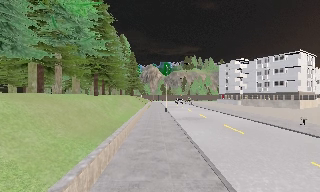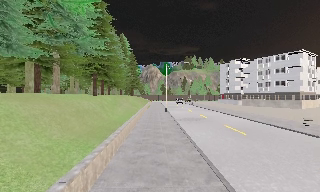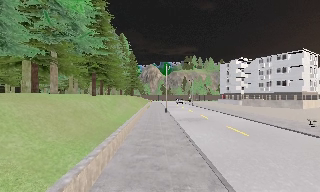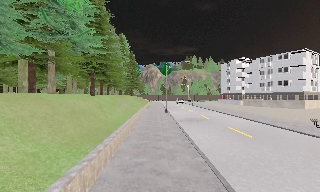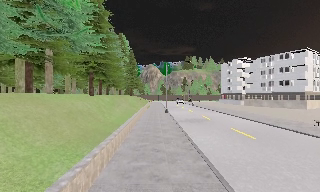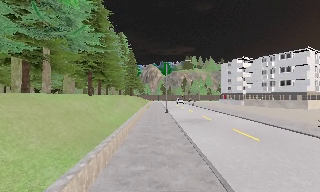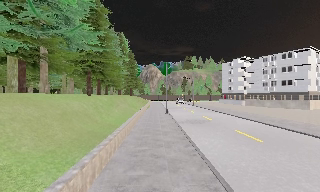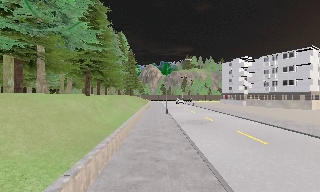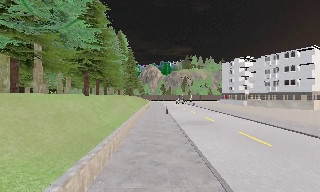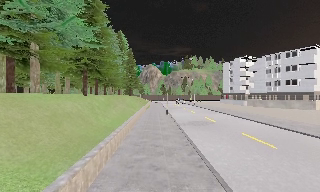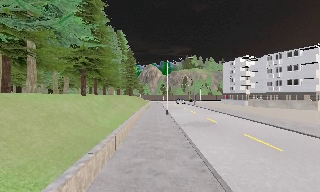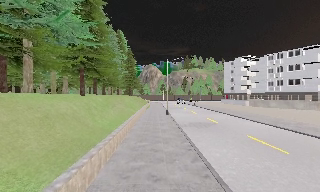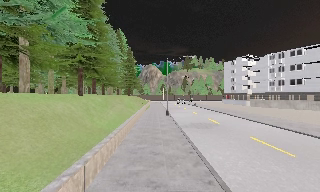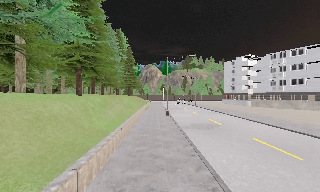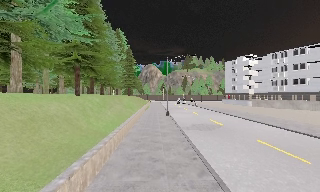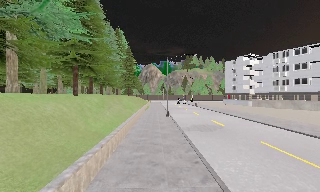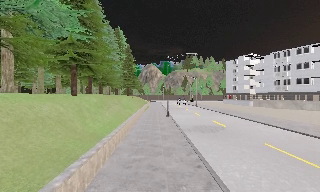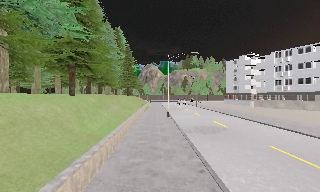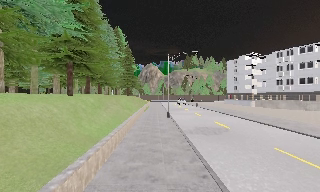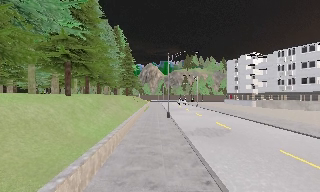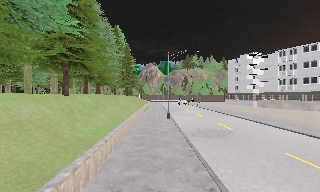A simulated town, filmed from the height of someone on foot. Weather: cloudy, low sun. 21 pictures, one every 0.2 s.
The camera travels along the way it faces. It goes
forward.
0.0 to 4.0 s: The camera travels forward, about 7 m, so what stands in front looms larger.
The film runs forward here.
